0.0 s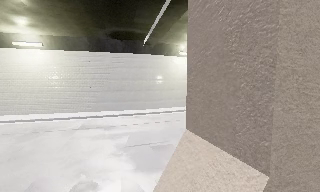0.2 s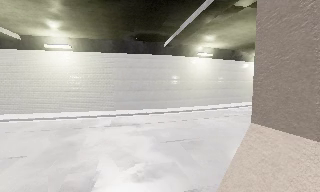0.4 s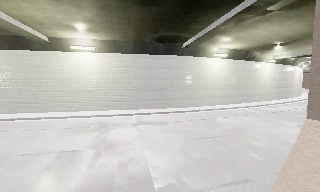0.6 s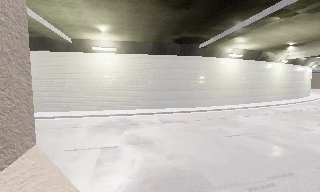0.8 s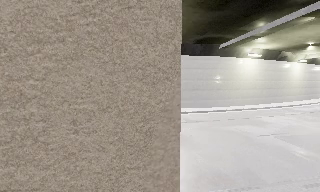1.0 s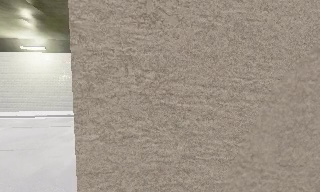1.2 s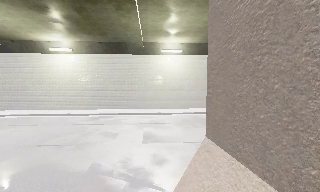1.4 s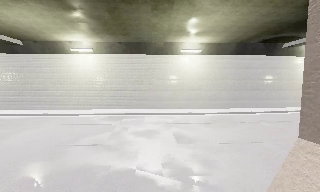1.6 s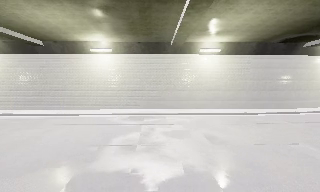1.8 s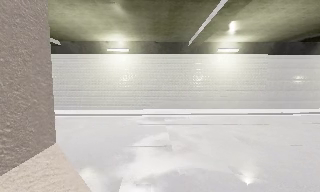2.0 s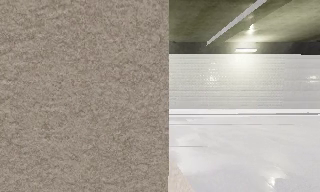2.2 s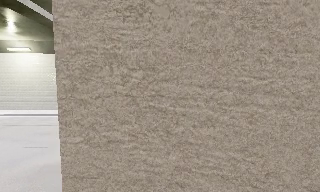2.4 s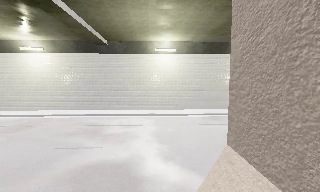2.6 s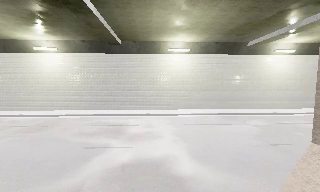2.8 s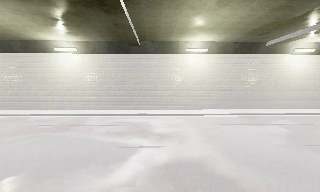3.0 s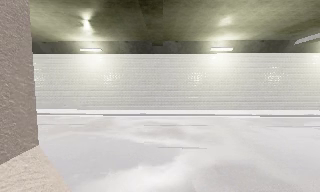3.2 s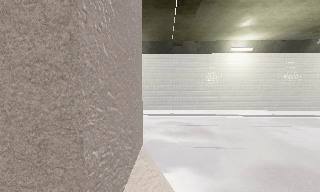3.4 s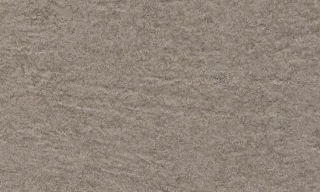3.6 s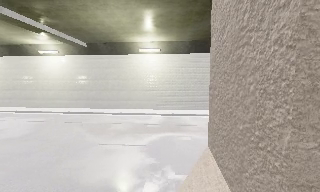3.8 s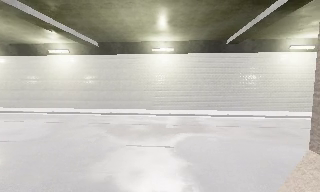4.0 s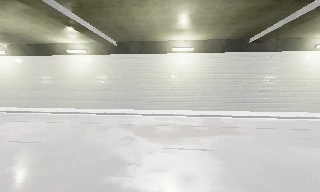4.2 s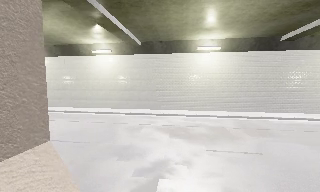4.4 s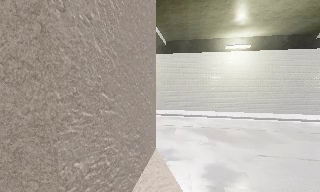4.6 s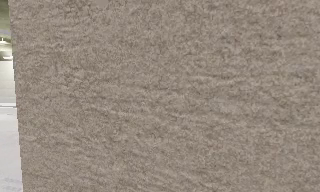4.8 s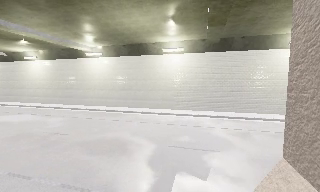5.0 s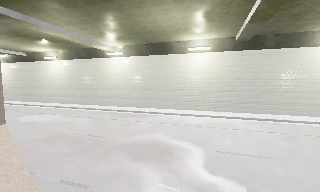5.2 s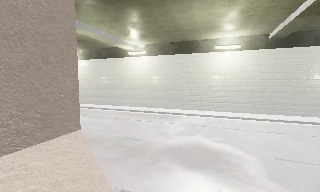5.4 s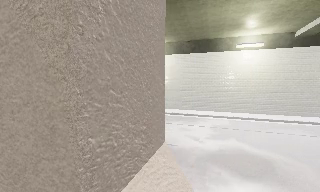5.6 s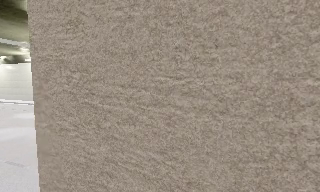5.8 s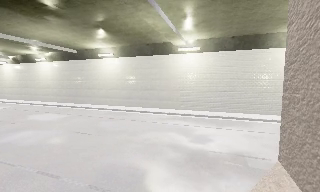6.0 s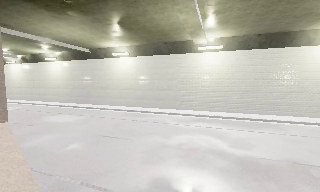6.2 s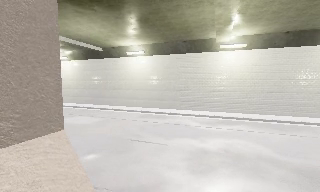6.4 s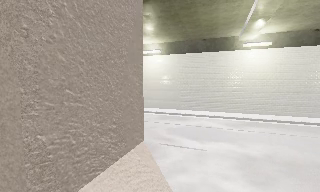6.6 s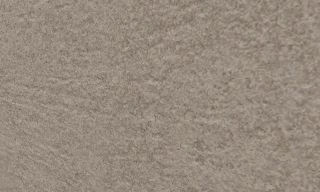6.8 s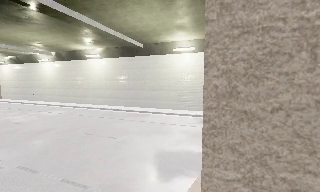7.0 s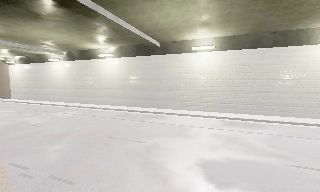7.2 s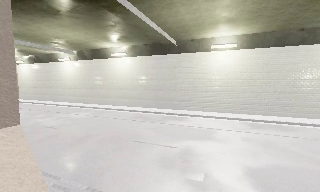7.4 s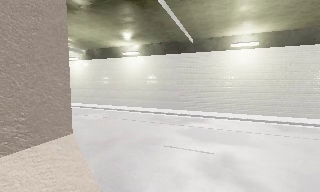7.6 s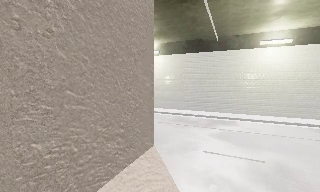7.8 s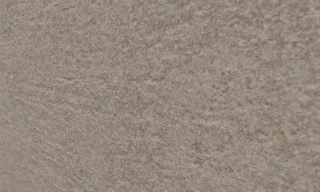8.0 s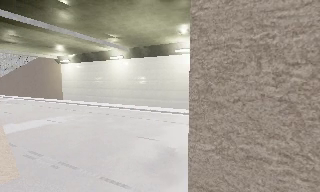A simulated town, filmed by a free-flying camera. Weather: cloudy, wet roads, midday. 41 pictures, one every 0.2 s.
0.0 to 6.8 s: The camera pans to its left, which is counterclockwise from overhead, by about 35 degrees. It travels to its left, about 50 m, so close, fixed things drift to the right.
6.8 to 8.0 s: The camera travels to its left and forward, about 9 m, so close, fixed things drift to the right.
The film runs backward here.
